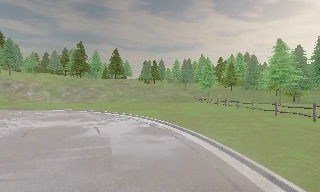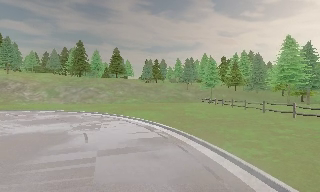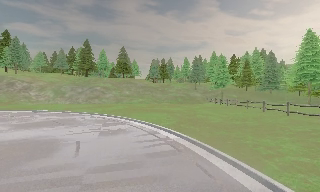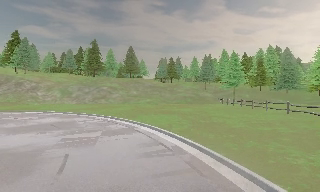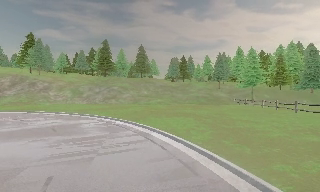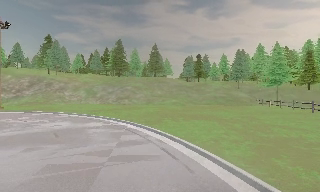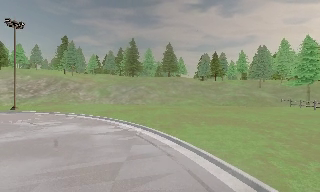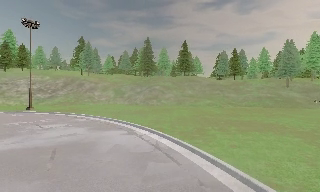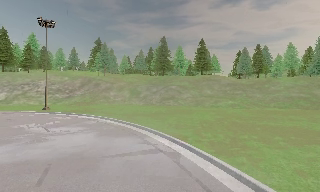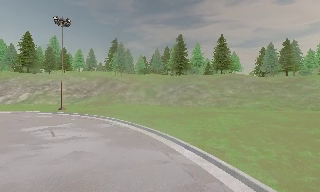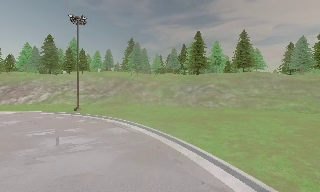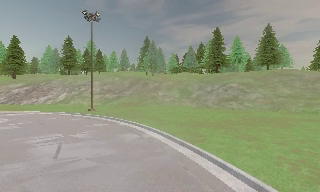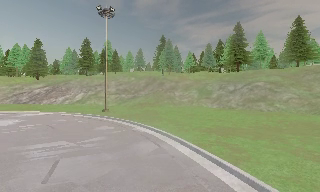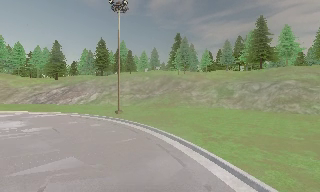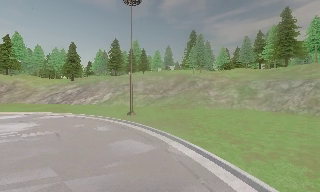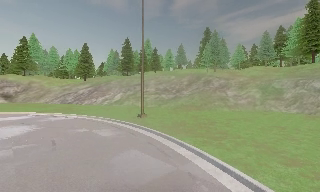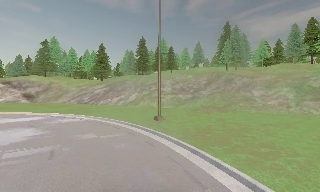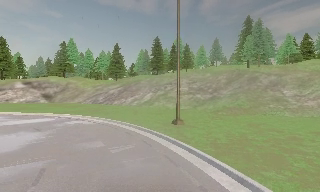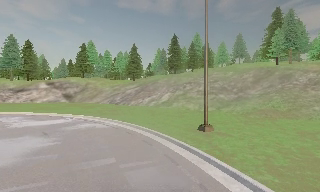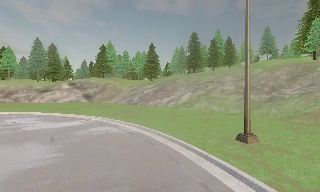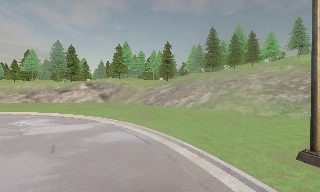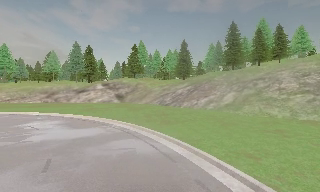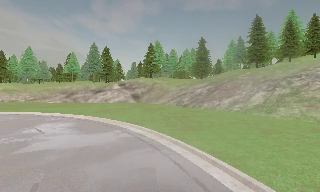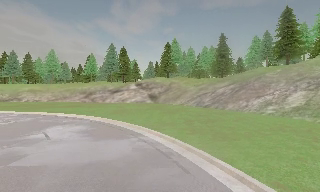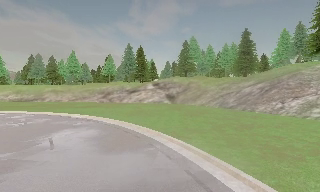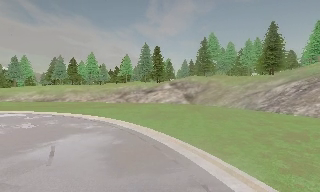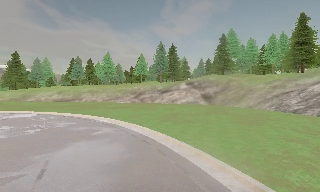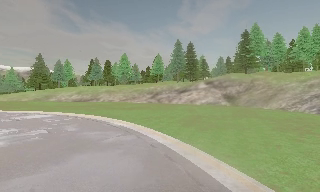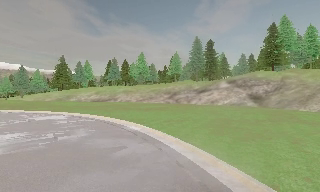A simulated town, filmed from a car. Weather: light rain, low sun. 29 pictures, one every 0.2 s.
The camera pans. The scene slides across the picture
to the right.
The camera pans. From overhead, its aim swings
counterclockwise.
0.0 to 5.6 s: The camera swings to its left by about 140 degrees, and the scene slides to the right. It travels forward, about 50 m.
The film runs forward here.
